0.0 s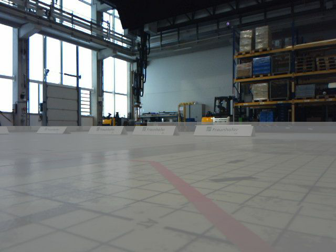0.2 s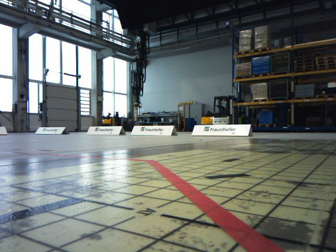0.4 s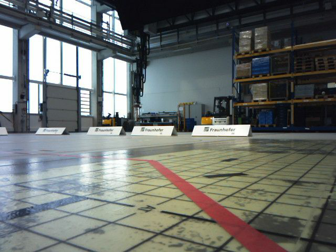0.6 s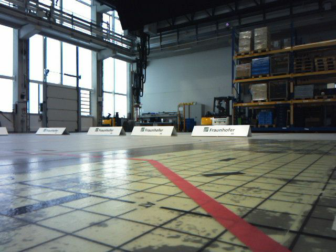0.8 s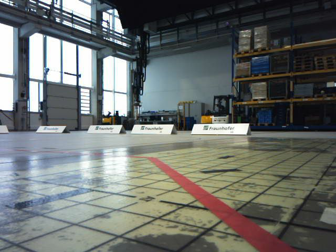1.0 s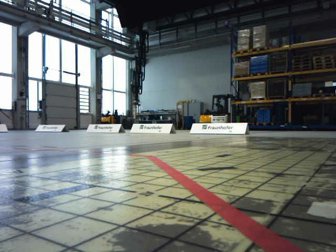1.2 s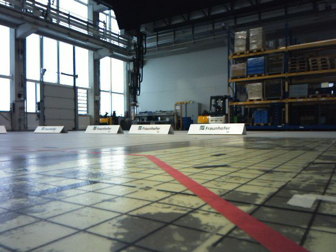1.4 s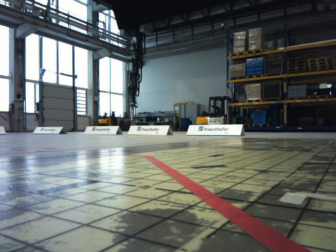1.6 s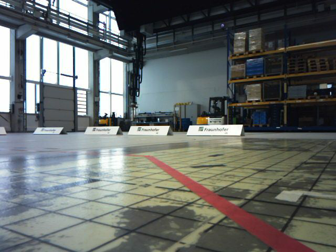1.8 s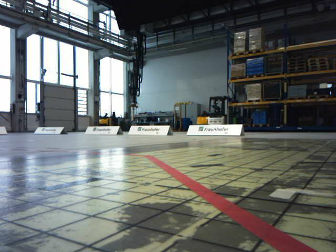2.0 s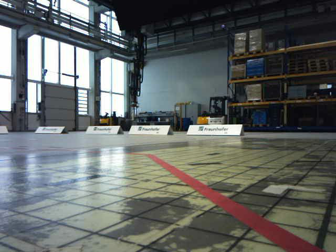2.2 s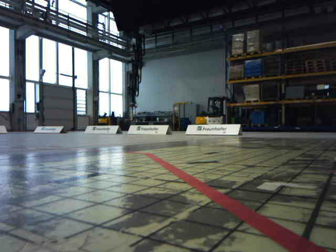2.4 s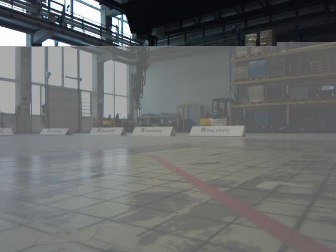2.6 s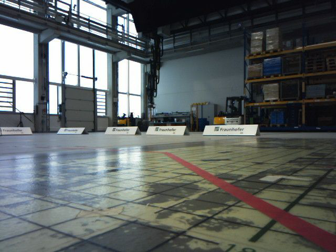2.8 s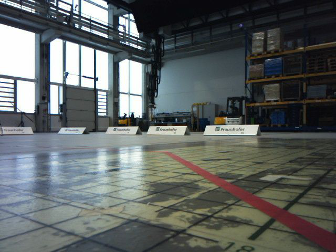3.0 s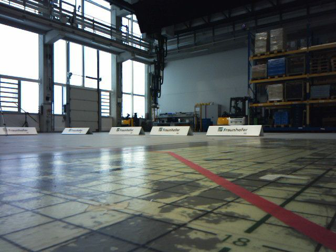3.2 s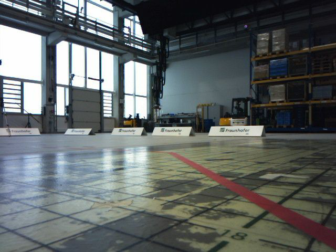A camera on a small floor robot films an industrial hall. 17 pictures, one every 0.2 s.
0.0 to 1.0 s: The camera travels backward, about 0.3 m, so what stands in front gets smaller. It gains speed.
1.0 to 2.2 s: The camera travels backward, about 0.1 m, so what stands in front gets smaller.
2.2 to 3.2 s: The camera travels backward, about 0.2 m, so what stands in front gets smaller. It loses speed.
The film runs backward here.
